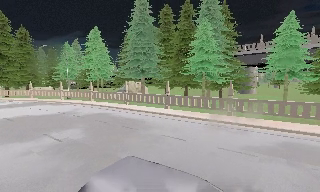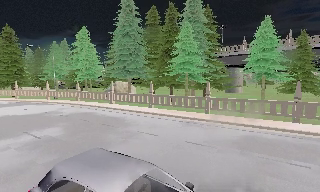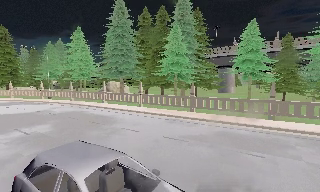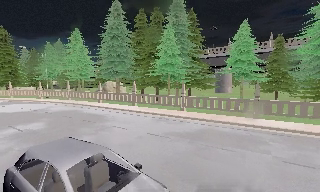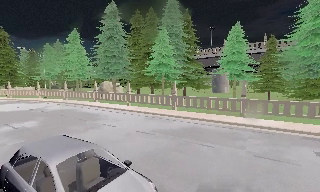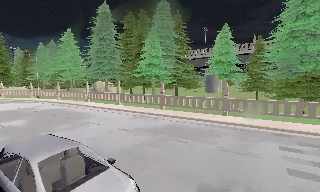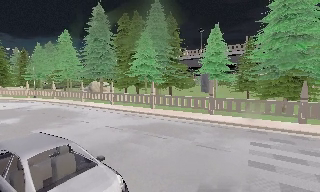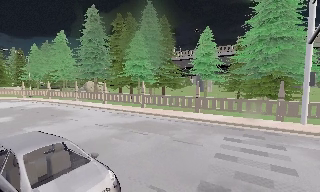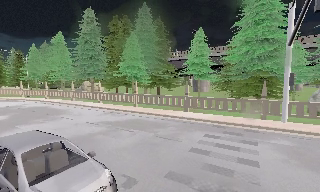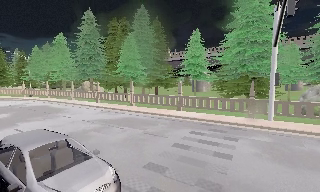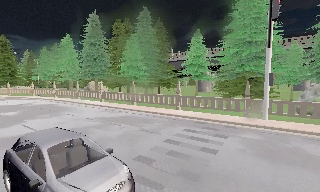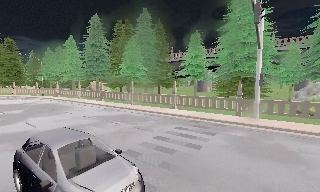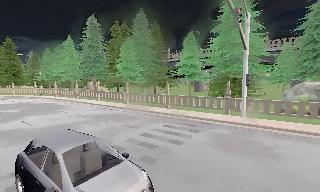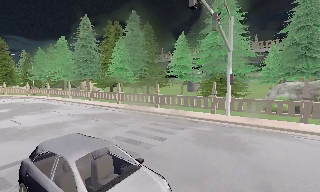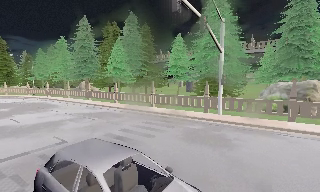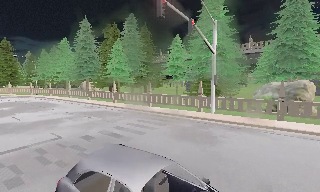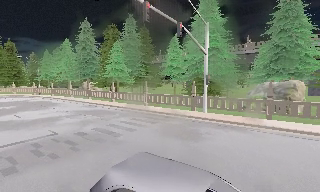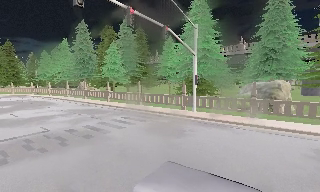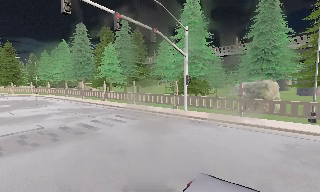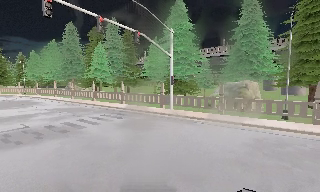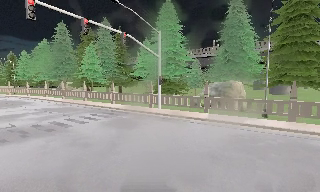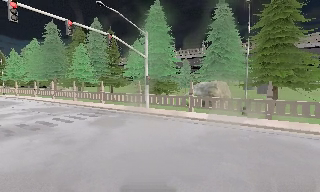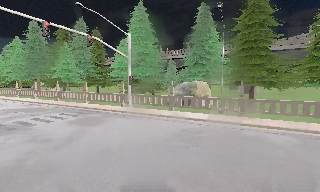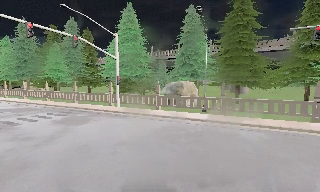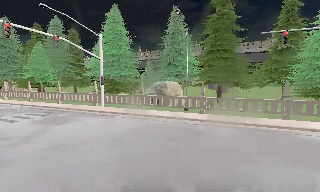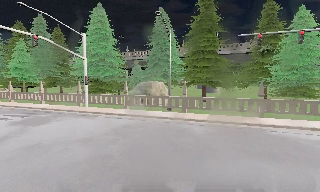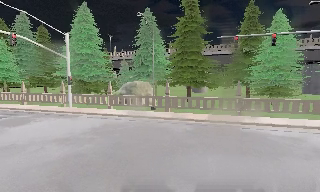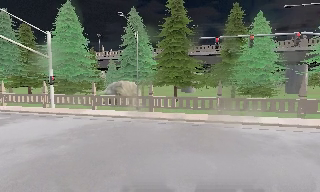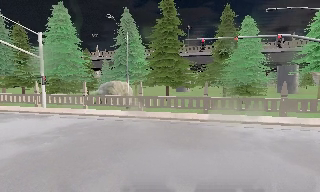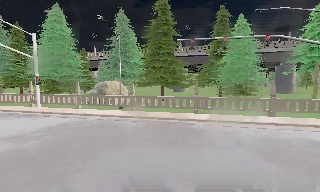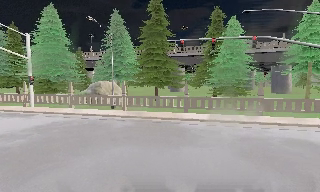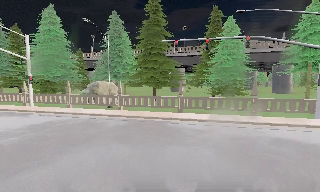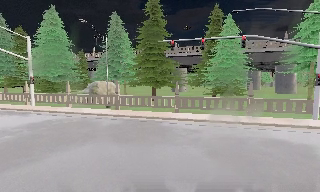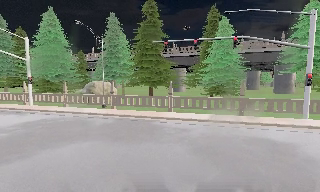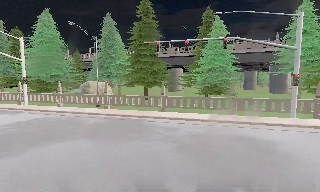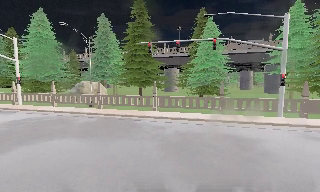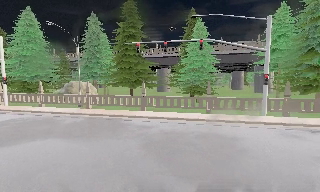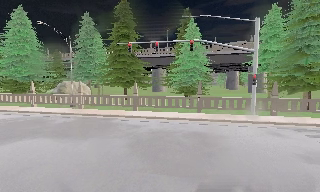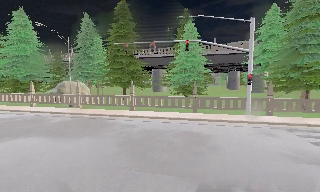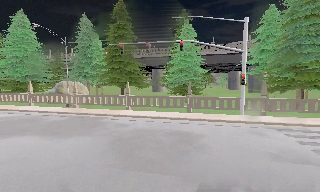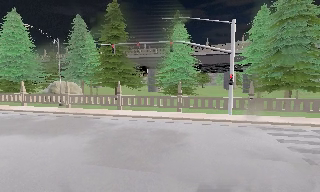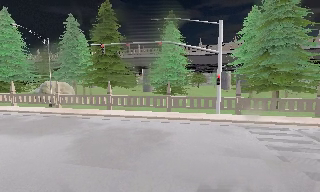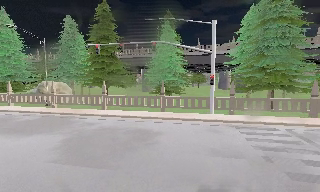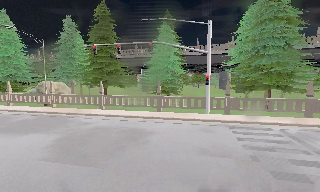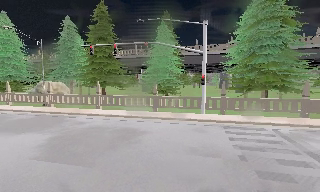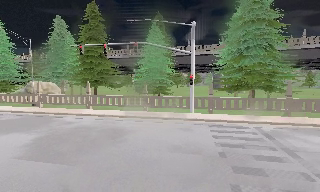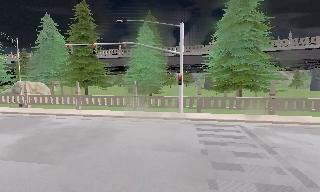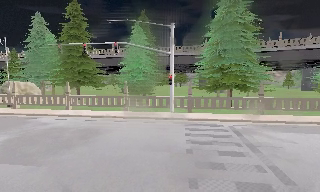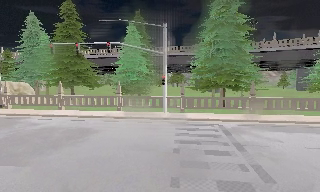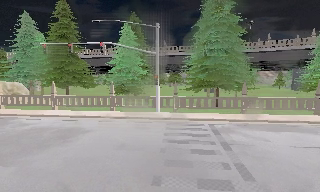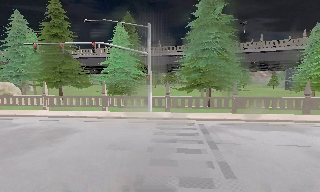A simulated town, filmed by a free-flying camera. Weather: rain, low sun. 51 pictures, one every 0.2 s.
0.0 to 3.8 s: The camera travels to its right and backward, about 18 m, so close, fixed things drift to the left.
3.8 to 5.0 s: The scene slides to the left, as the camera pans about 15 degrees to its right. It travels to its right and backward, about 5 m, so close, fixed things drift to the left.
5.0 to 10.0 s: The camera pans to its right, which is clockwise from overhead, by about 15 degrees. It travels to its right, about 16 m, so close, fixed things drift to the left. It loses speed.
The film runs forward here.
